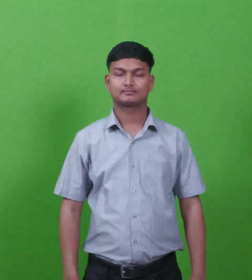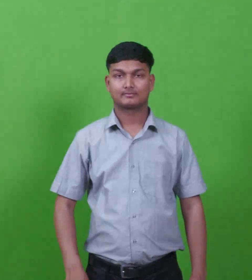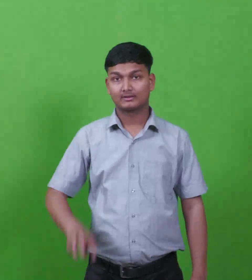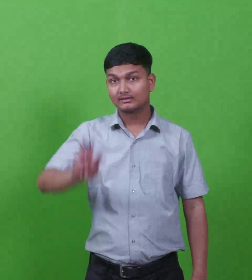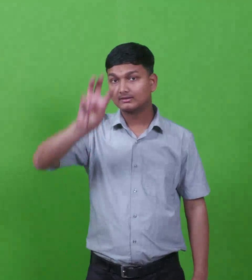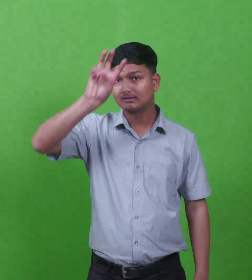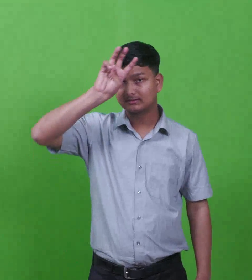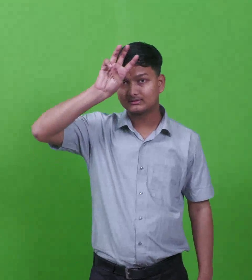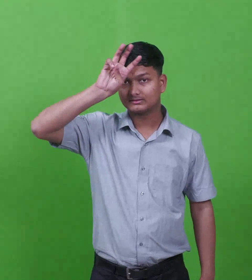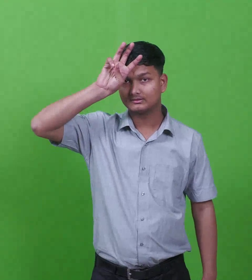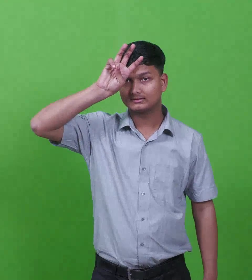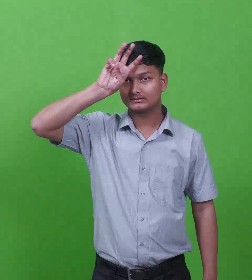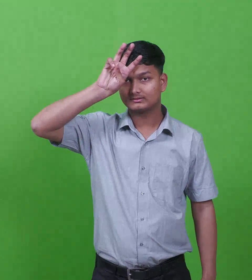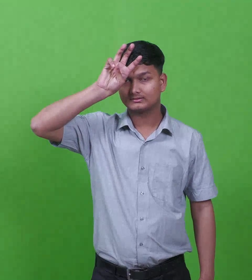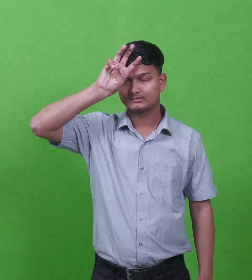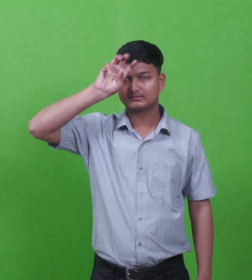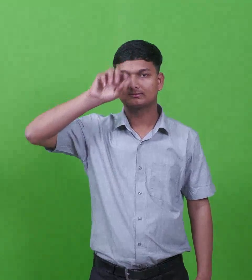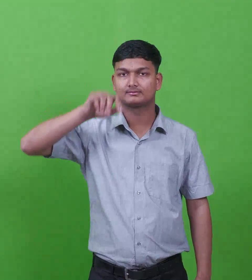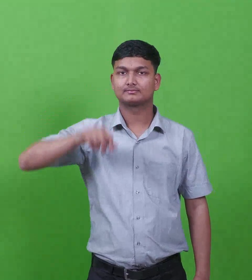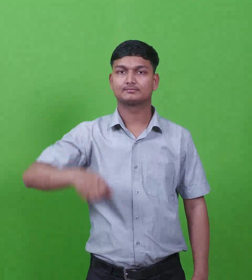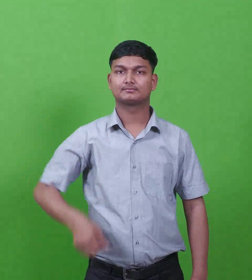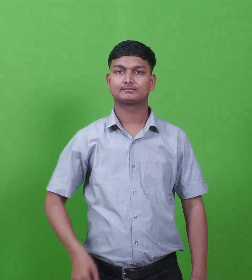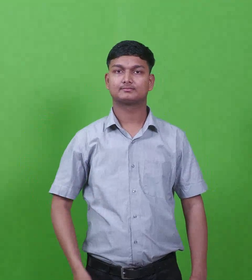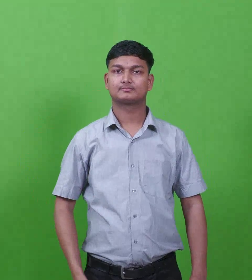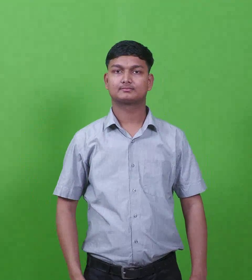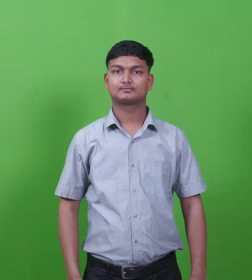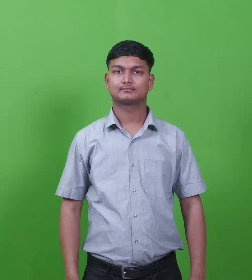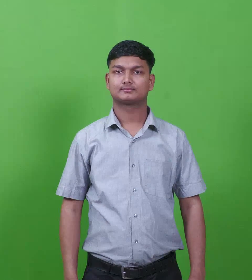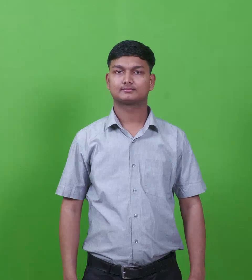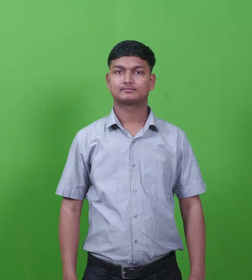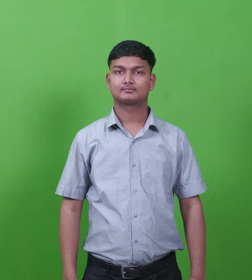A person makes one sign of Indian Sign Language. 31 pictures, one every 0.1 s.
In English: hepher
